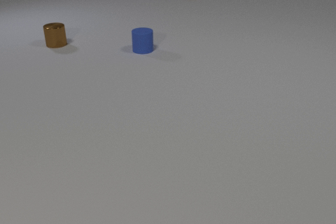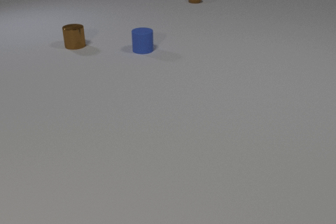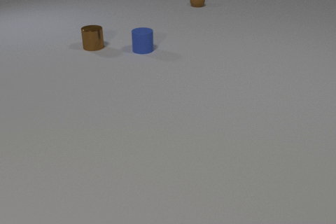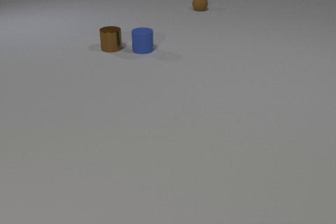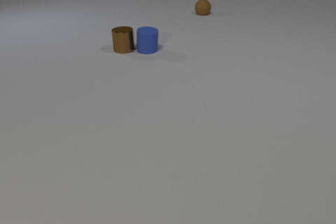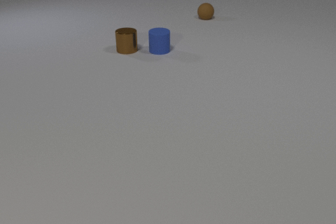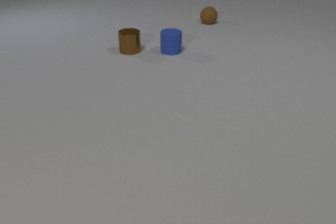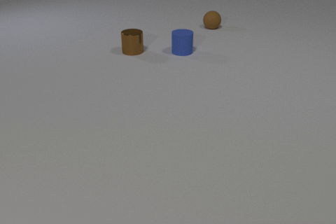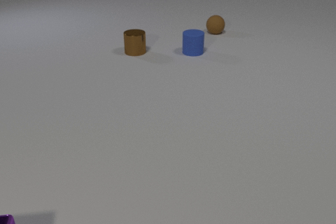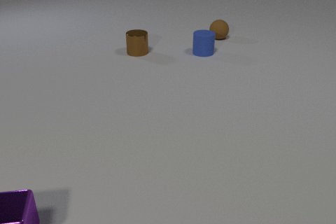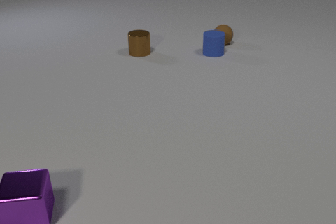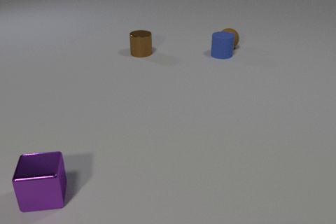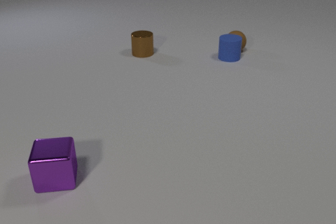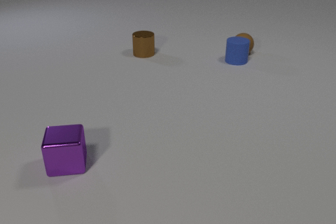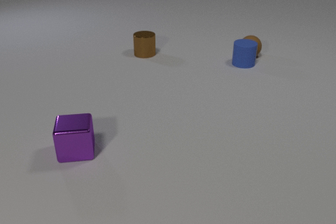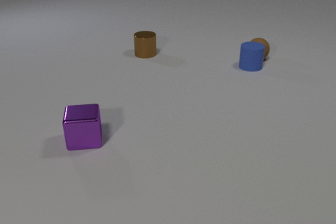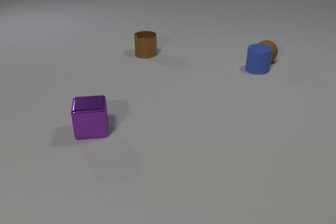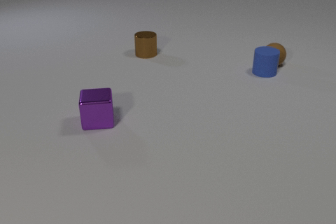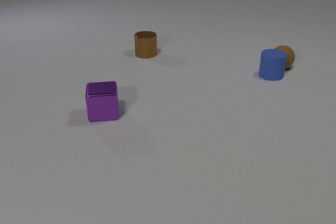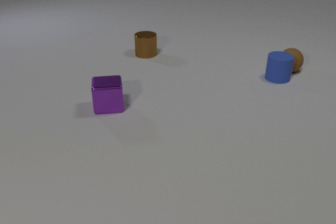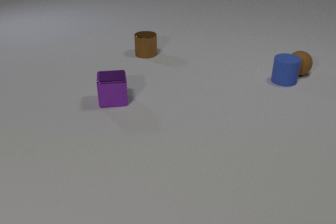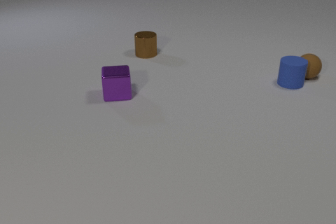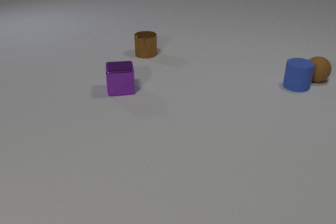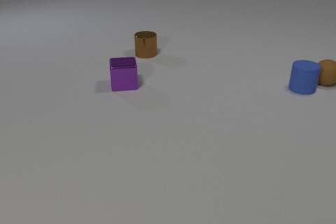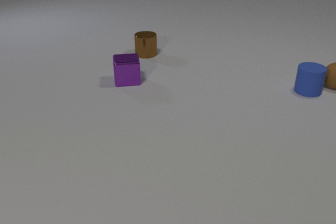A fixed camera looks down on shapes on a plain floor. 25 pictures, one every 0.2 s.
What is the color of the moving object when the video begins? brown.
What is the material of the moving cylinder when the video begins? metal.
Are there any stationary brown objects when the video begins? no.
0.0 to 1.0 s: The brown metal cylinder slides to the right and toward the camera. The blue rubber cylinder slides to the right. The brown rubber sphere rolls toward the camera. The brown metal cylinder and the blue rubber cylinder collide.
1.0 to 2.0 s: The brown metal cylinder slides to the right and toward the camera. The blue rubber cylinder slides to the right. The brown rubber sphere rolls toward the camera. The purple metal cube comes in at the bottom edge, slides away from the camera and to the right.
2.0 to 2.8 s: The brown metal cylinder slides to the right. The blue rubber cylinder slides to the right and toward the camera. The brown rubber sphere rolls toward the camera and to the right. The purple metal cube slides away from the camera and to the right. The blue rubber cylinder and the brown rubber sphere collide.
2.8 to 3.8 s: The blue rubber cylinder slides to the right and toward the camera. The brown rubber sphere rolls to the right and toward the camera. The purple metal cube slides away from the camera and to the right.
3.8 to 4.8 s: The blue rubber cylinder slides to the right and toward the camera. The brown rubber sphere rolls to the right and toward the camera. The purple metal cube slides away from the camera.
